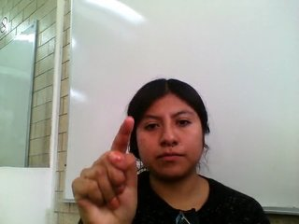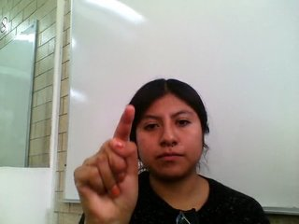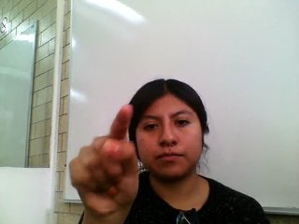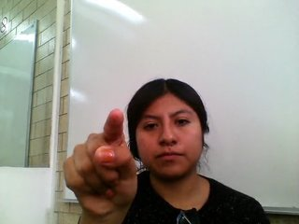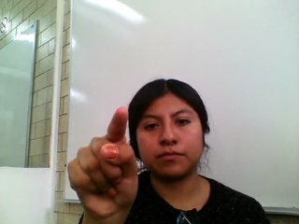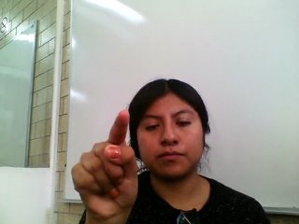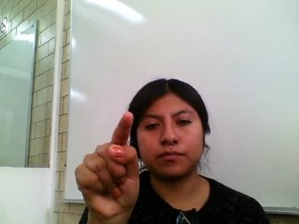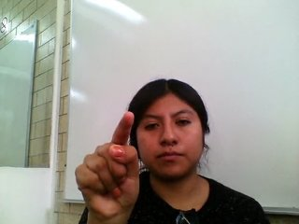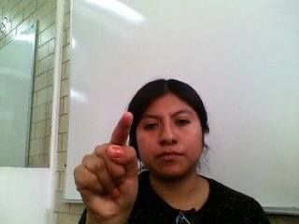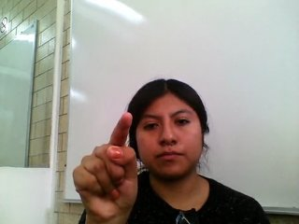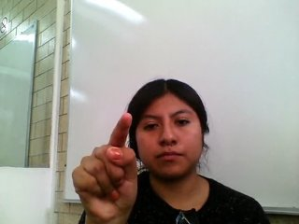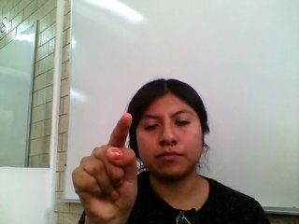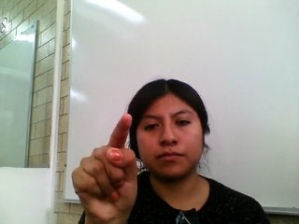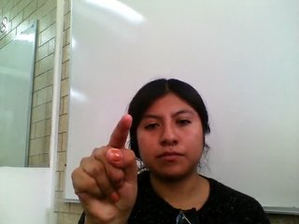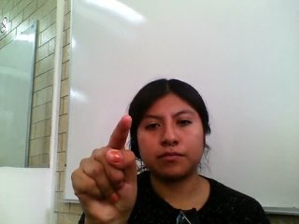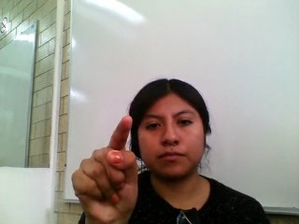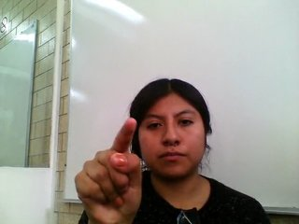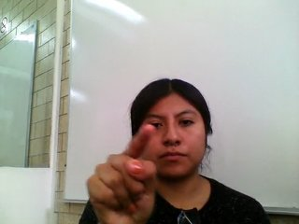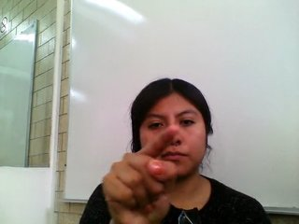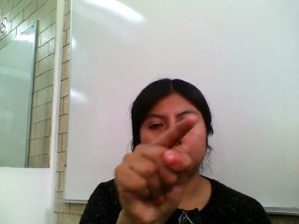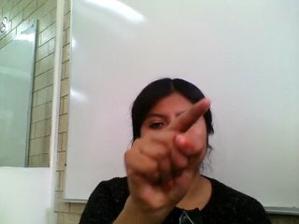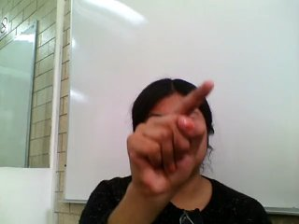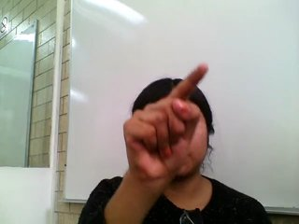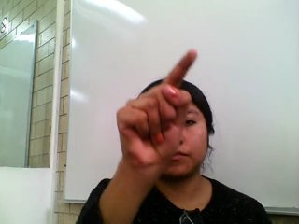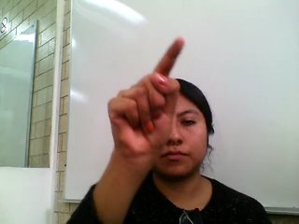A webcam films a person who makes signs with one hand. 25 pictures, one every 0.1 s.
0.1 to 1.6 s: Click with one finger.
1.7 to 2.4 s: Pointing with one finger.
